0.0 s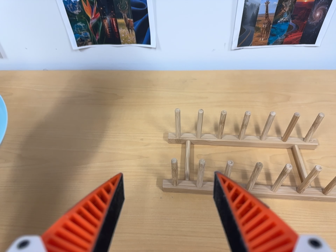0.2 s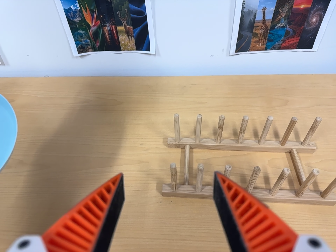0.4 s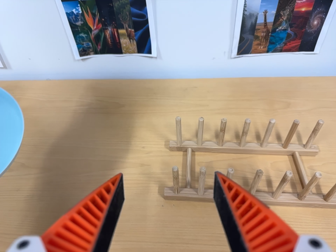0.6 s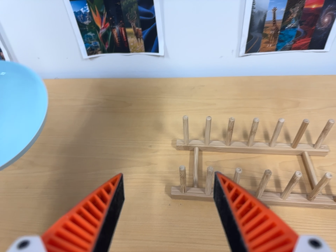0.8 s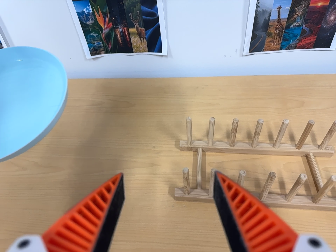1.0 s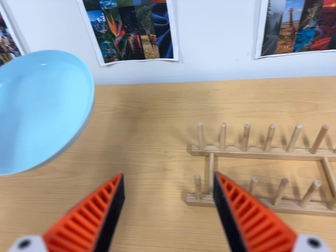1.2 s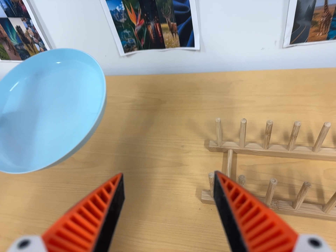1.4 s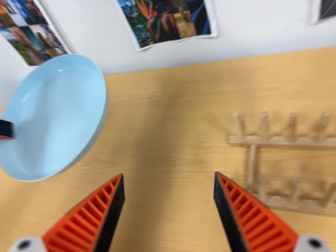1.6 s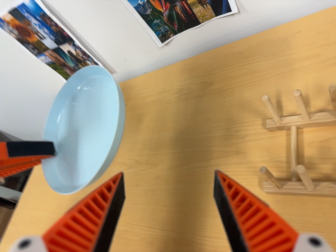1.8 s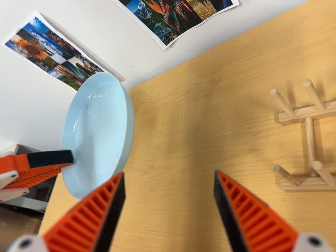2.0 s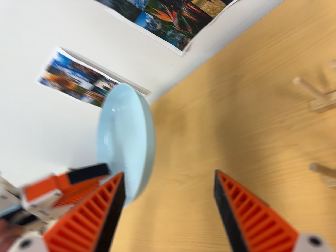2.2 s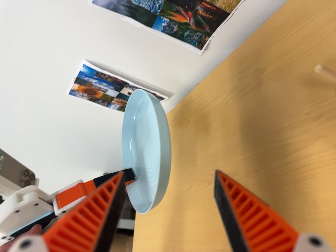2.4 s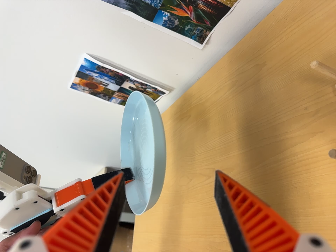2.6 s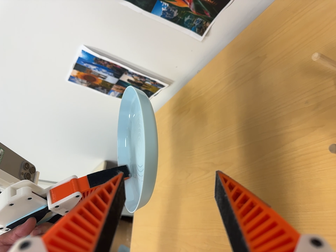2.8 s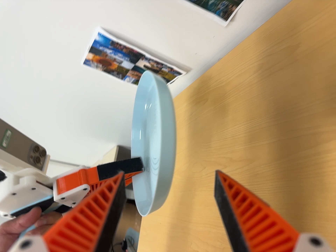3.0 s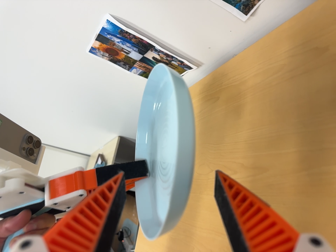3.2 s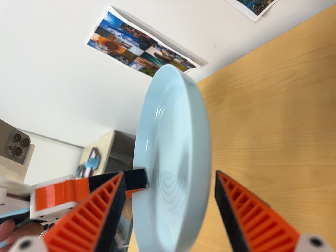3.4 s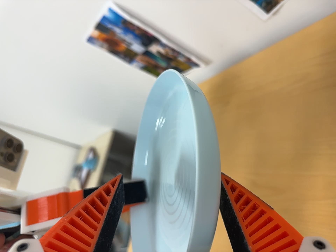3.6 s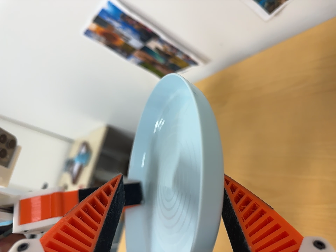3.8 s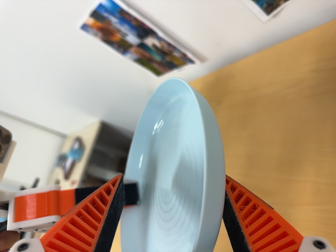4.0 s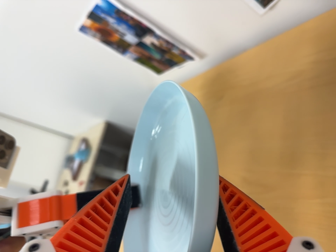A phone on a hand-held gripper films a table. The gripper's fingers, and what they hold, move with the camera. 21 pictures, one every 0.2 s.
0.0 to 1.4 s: The camera swings to its left by about 20 degrees, and the scene slides to the right. It travels to its right and toward the top of its view, about 7 cm.
1.4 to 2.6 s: The scene slides to the right, as the camera pans about 35 degrees to its left. It travels to its right, about 12 cm. It rolls about its line of sight by about 30 degrees, and the scene rotates counterclockwise.
2.6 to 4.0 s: The camera travels forward and toward the top of its view, about 14 cm, so what stands in front looms larger. Its aim tips toward the bottom of its view by about 10 degrees. It rolls about its line of sight by about 10 degrees, and the scene rotates clockwise.
The film runs forward here.
